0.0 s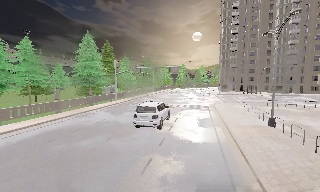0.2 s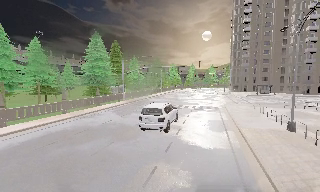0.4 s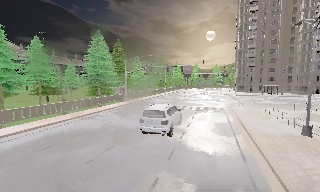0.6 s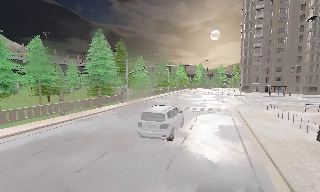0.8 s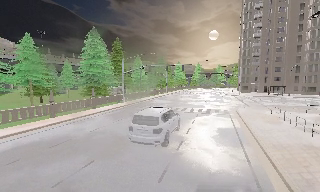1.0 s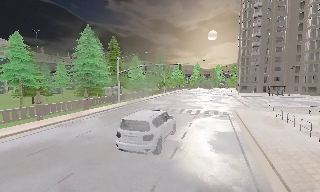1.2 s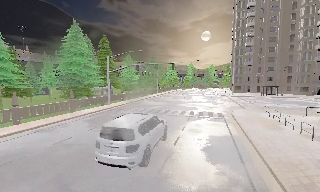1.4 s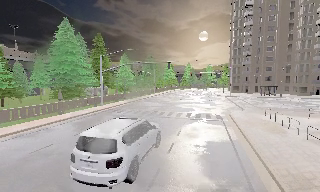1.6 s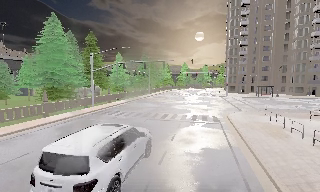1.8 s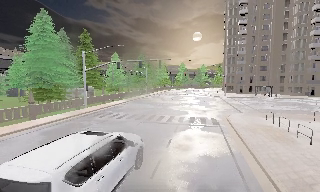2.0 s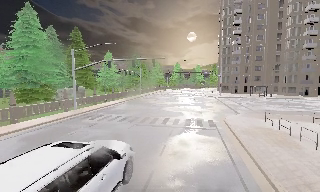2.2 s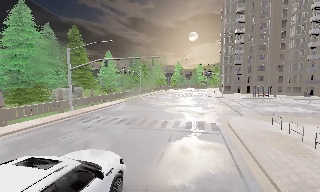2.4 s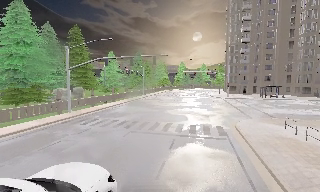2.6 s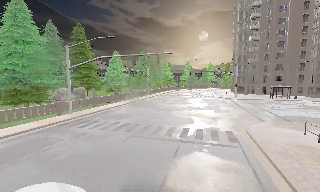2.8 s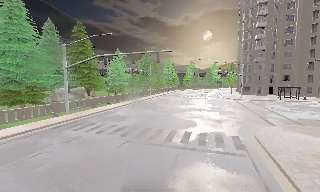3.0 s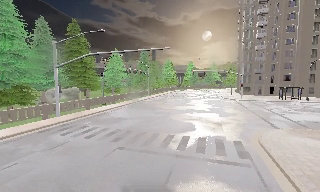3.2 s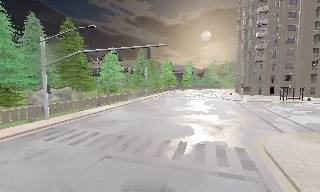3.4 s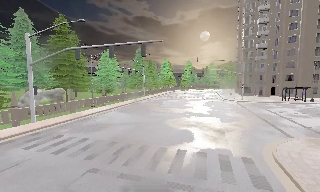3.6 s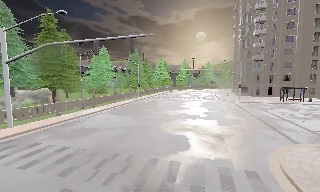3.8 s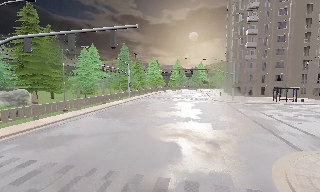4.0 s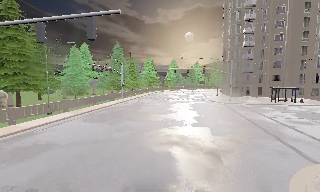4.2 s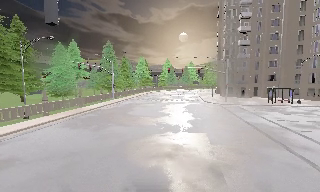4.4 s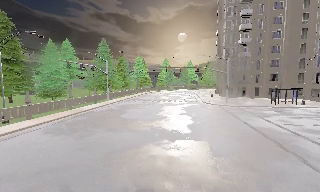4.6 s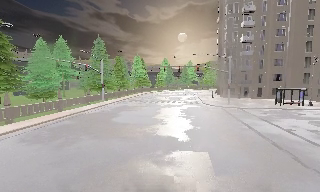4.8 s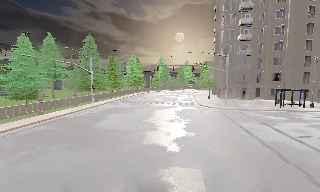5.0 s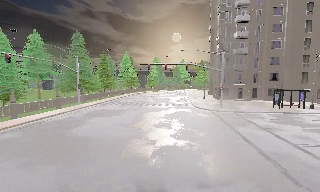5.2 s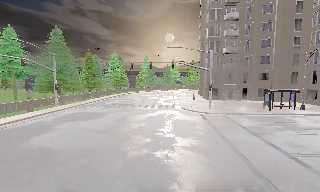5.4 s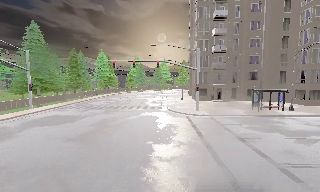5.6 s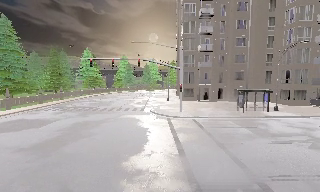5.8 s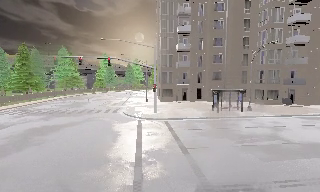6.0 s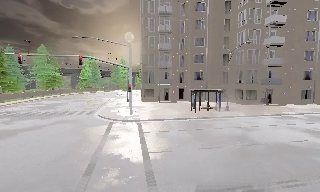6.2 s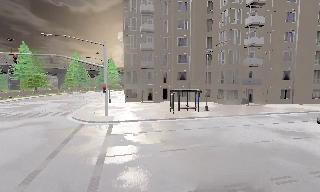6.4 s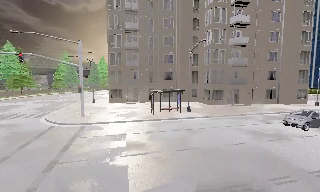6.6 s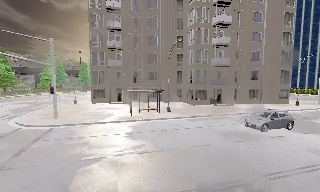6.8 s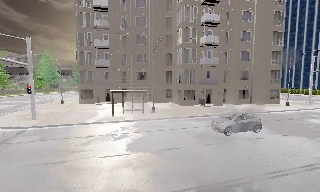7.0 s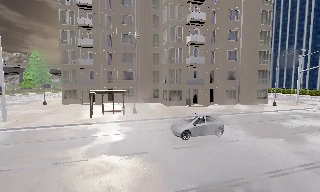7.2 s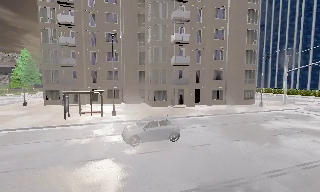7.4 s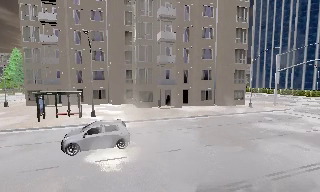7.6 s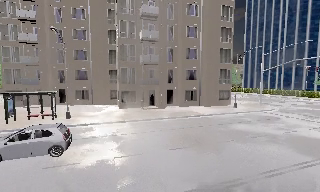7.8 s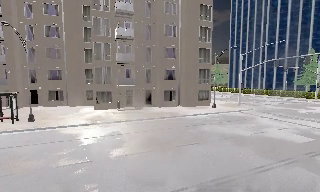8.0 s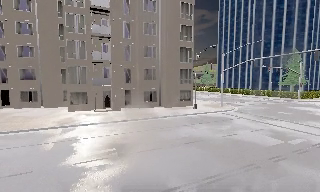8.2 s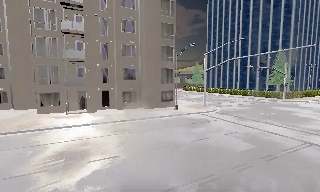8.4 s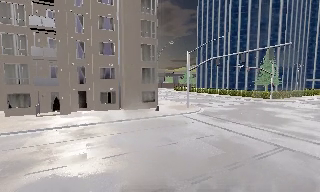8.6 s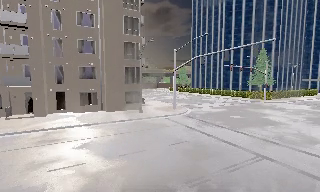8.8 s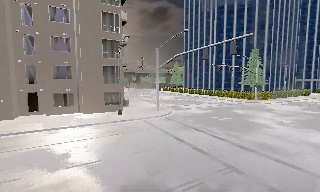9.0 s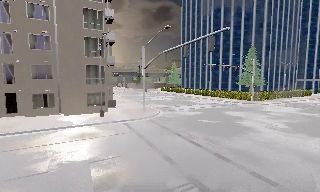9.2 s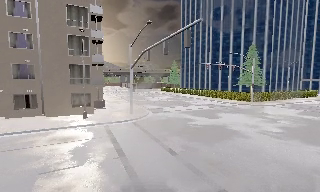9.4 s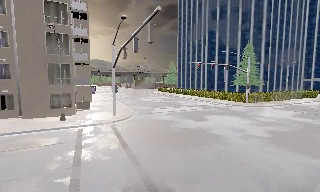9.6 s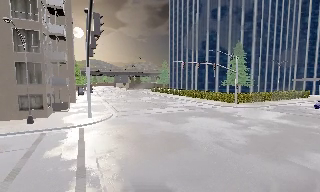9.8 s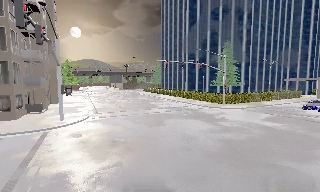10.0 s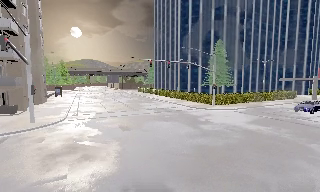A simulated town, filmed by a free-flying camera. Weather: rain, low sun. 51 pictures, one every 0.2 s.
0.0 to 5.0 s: The camera travels forward, about 30 m, so what stands in front looms larger. It gains speed.
5.0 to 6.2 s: The camera swings to its right by about 20 degrees, and the scene slides to the left. It travels to its right and forward, about 10 m, so close, fixed things drift to the left.
6.2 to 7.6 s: The camera travels to its right, about 14 m, so close, fixed things drift to the left.
7.6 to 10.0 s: The camera travels to its right and forward, about 25 m, so close, fixed things drift to the left.
The film runs forward here.
